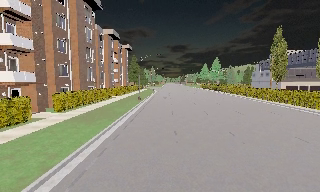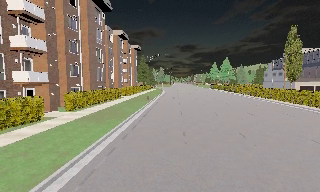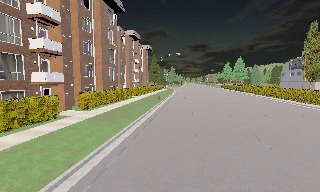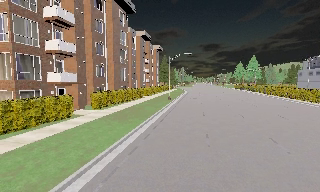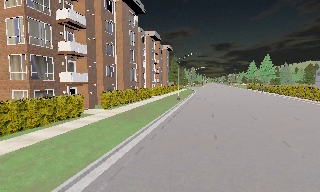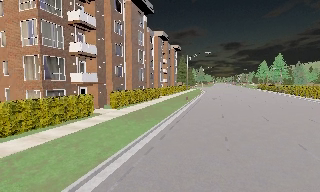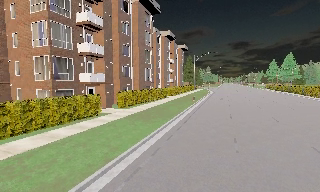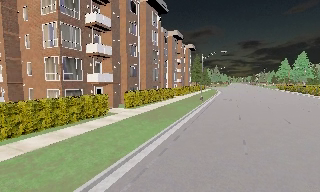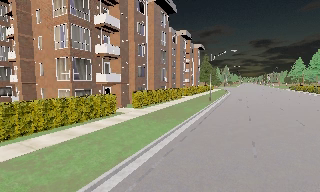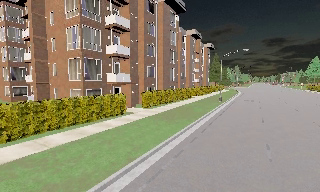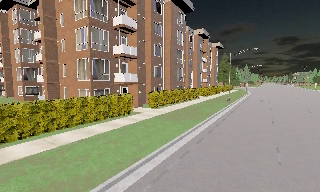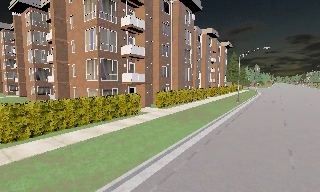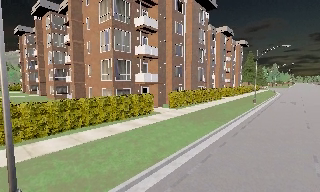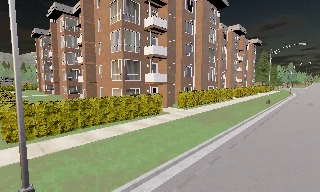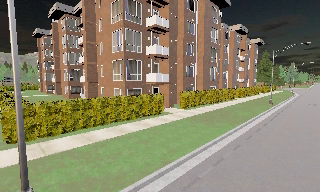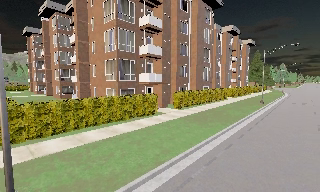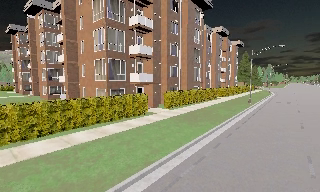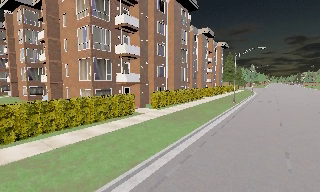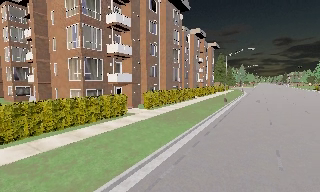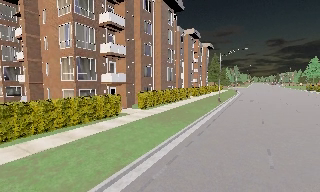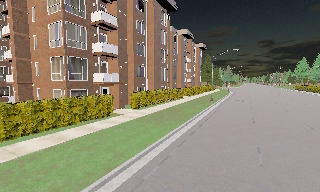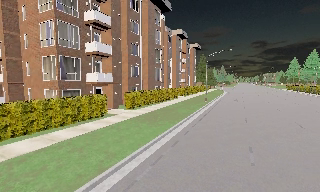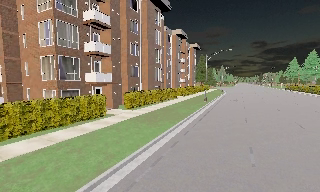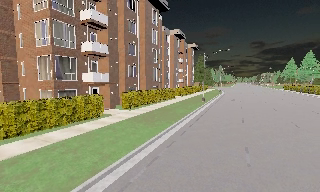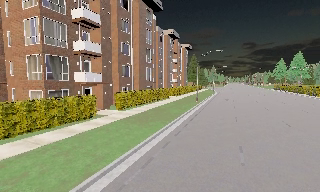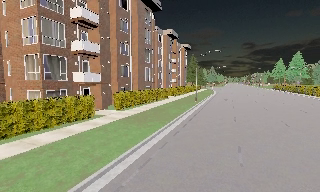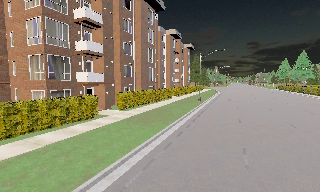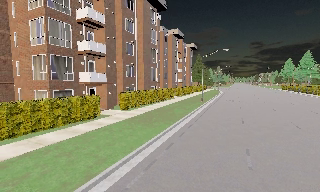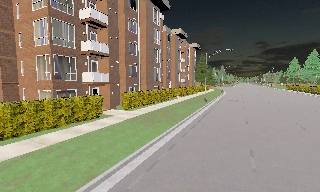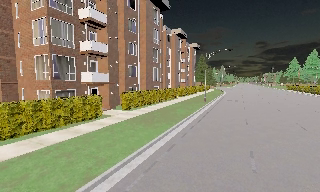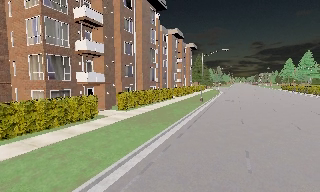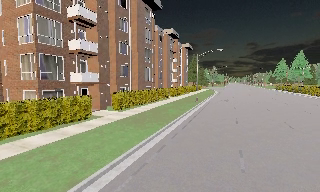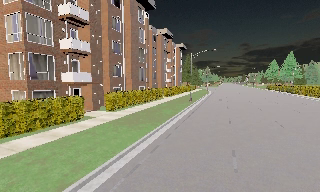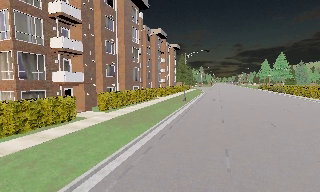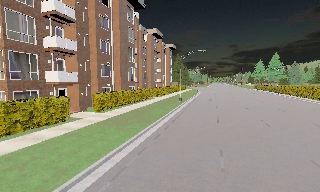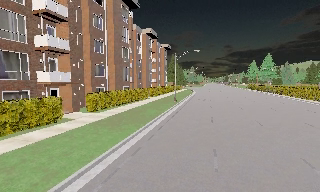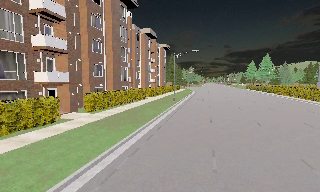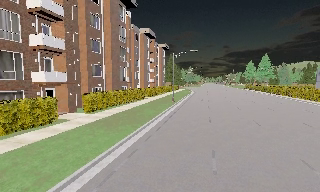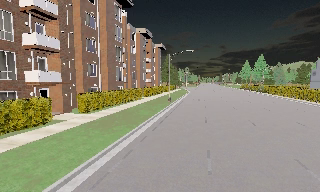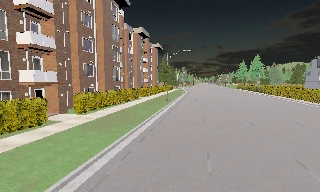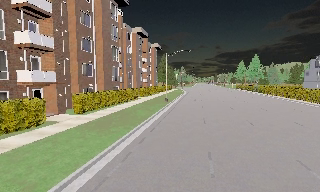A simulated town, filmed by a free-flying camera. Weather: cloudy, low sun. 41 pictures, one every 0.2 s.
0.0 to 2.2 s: The scene slides to the right, as the camera pans about 35 degrees to its left. It travels forward, about 0.5 m.
2.2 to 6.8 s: The scene slides to the left, as the camera pans about 20 degrees to its right. It travels forward and to its right, about 1.5 m, so what stands in front looms larger.
6.8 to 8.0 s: The camera travels forward, about 0.5 m, so what stands in front looms larger.
The film runs forward here.
